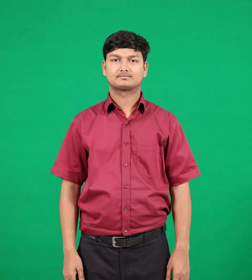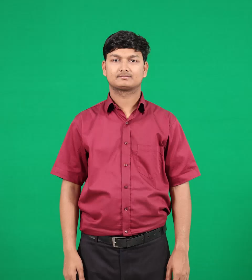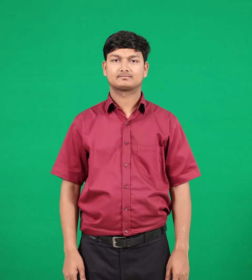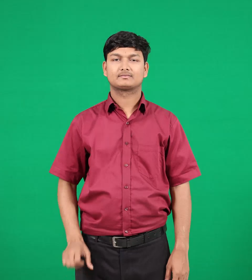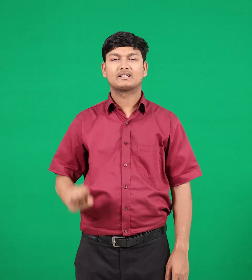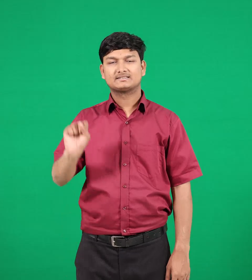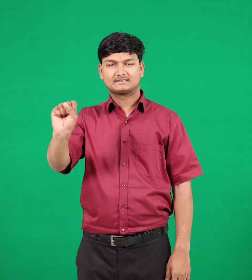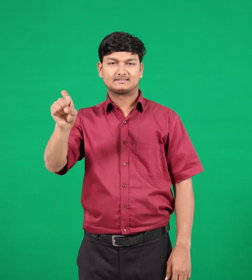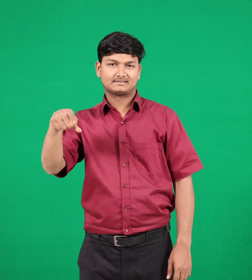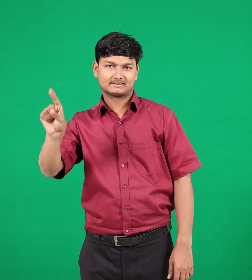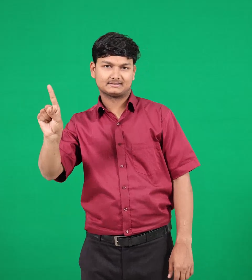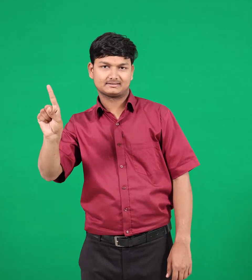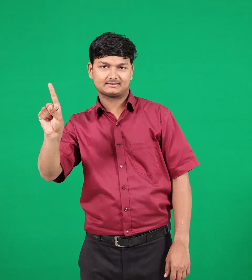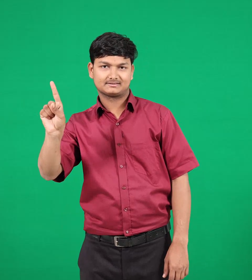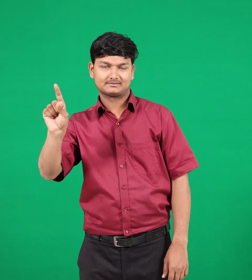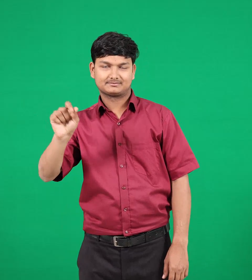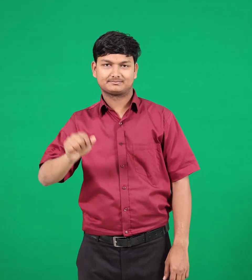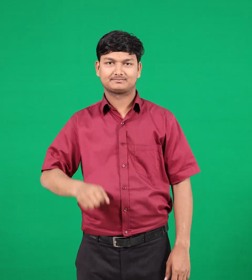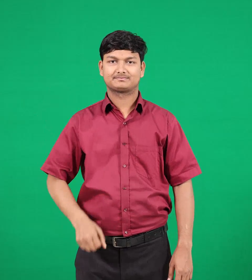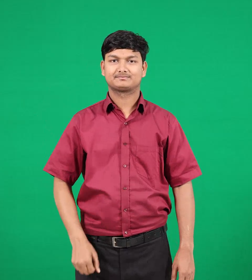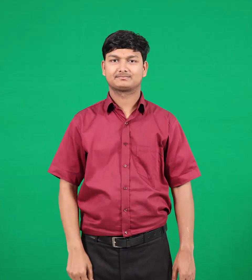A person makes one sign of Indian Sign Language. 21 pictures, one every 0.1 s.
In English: yourself
